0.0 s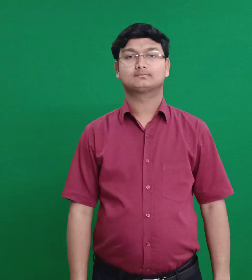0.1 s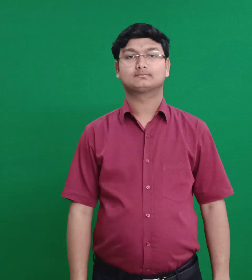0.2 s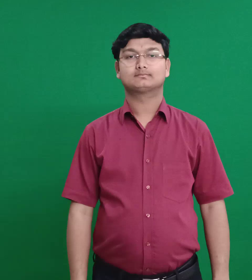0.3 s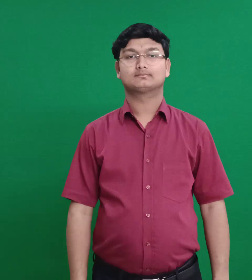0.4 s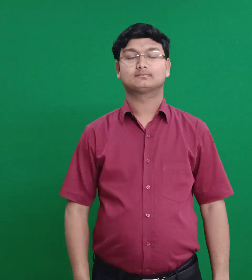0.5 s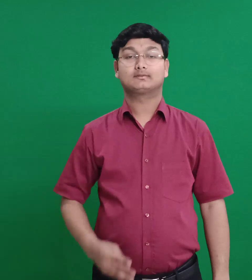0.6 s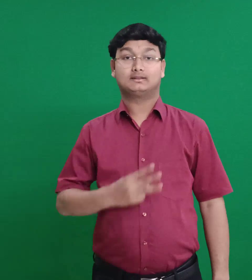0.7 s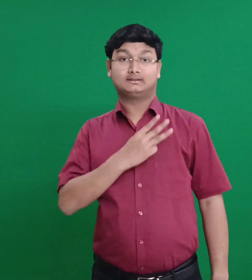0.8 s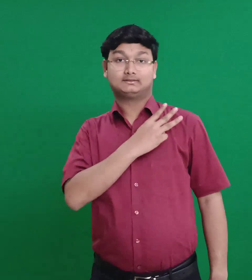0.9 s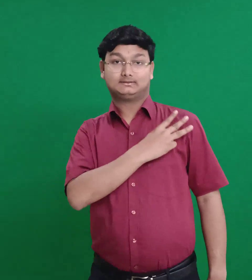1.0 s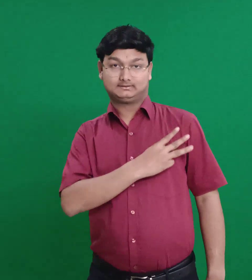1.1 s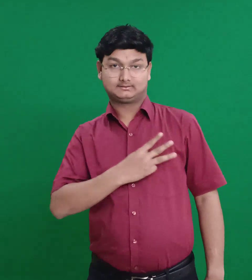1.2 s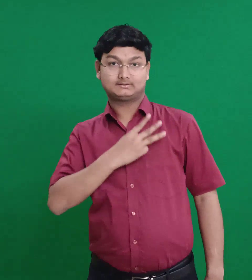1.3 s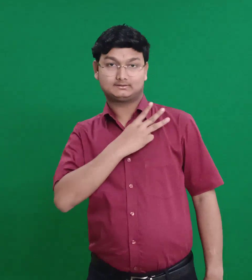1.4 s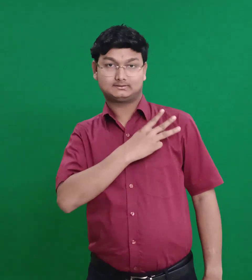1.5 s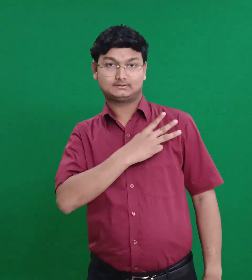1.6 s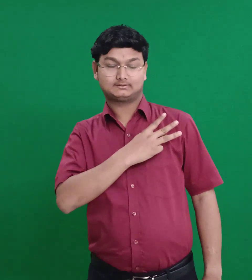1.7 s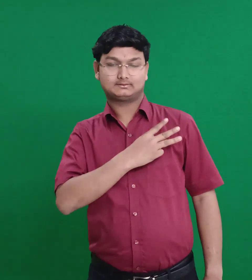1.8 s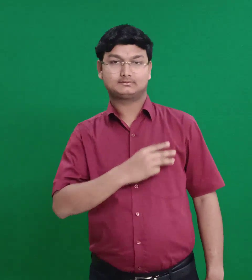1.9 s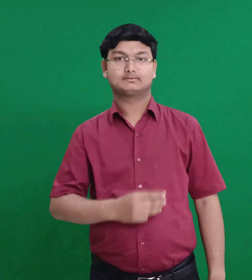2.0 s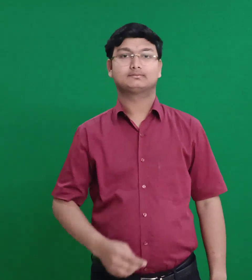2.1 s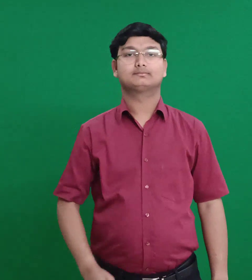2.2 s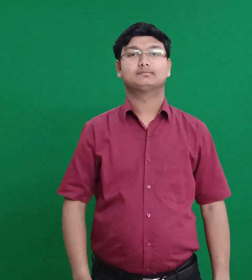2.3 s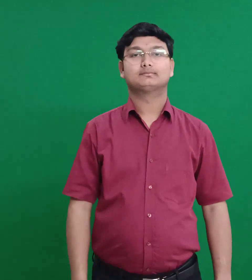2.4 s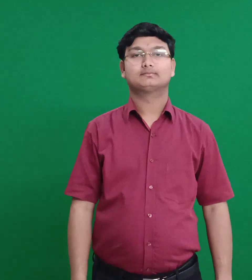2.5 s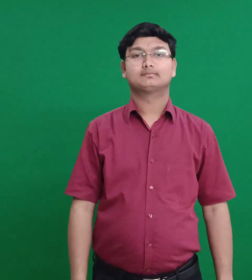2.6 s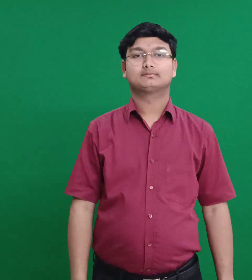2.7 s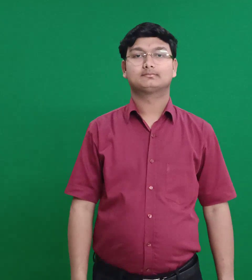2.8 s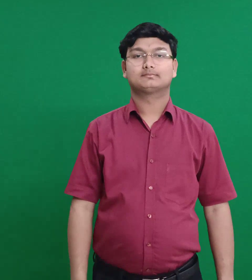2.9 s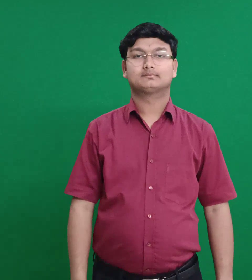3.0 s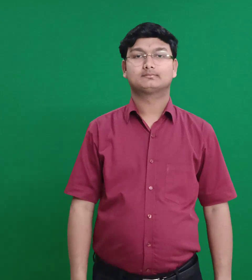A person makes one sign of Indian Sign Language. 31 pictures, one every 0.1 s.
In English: ephraim
